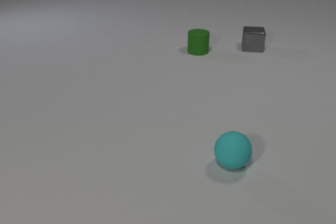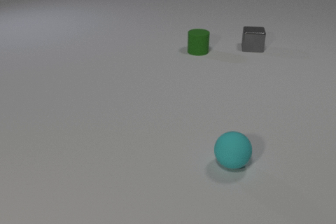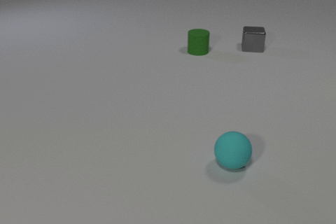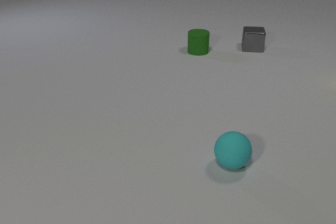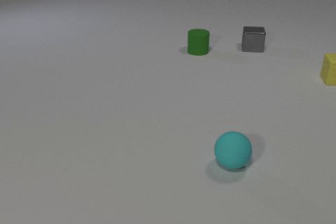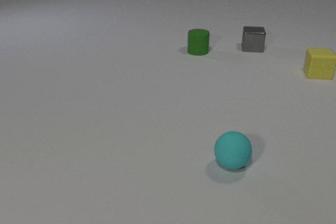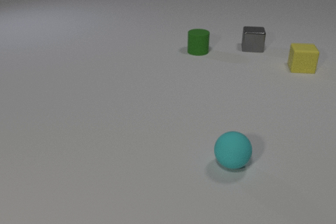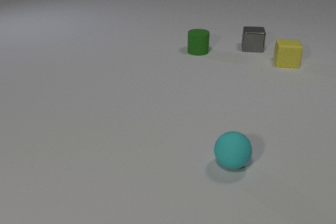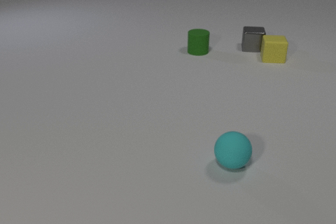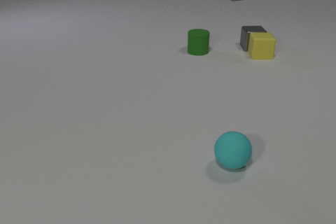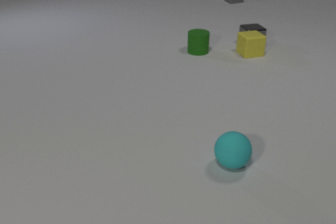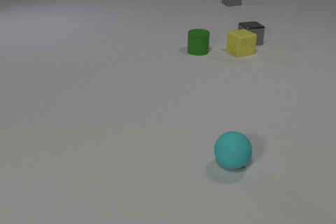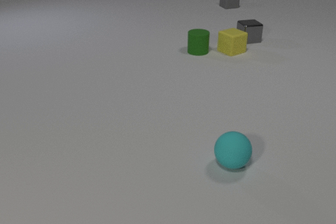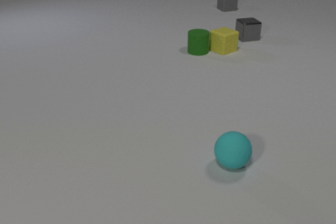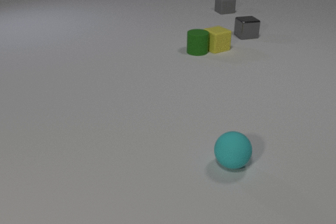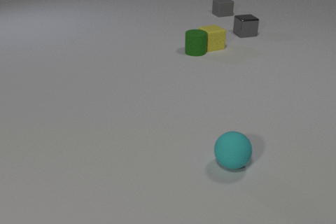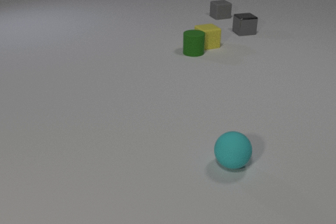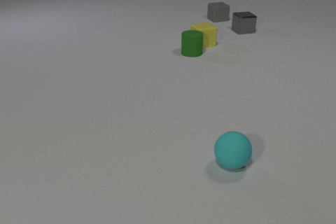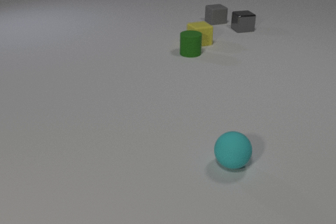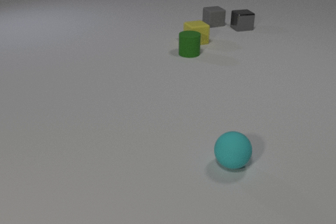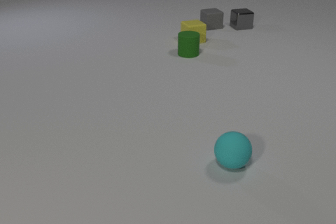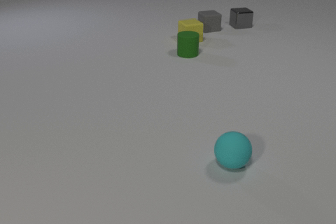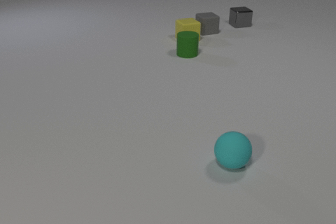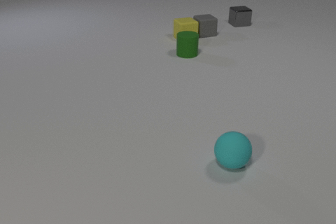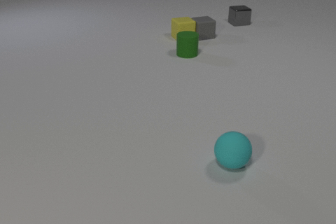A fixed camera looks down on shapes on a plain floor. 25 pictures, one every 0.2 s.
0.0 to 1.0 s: The yellow rubber cube comes in at the right edge, slides to the left and away from the camera.
1.0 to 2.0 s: The yellow rubber cube slides to the left and away from the camera, spins counterclockwise seen from above by about 15 degrees, its near face sliding to the right. The gray metal cube slides away from the camera, spins counterclockwise seen from above by about 15 degrees, its near face sliding to the right. The gray rubber cube comes in at the top edge, slides toward the camera. The yellow rubber cube and the gray metal cube collide.
2.0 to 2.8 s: The yellow rubber cube slides to the left. The gray metal cube slides away from the camera. The gray rubber cube slides toward the camera. The yellow rubber cube and the green rubber cylinder collide.
2.8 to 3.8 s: The yellow rubber cube slides to the left and away from the camera. The gray metal cube slides away from the camera. The green rubber cylinder slides to the left and toward the camera. The gray rubber cube slides toward the camera.
3.8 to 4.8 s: The yellow rubber cube slides to the left and away from the camera. The gray metal cube slides away from the camera. The gray rubber cube slides toward the camera. The yellow rubber cube and the gray rubber cube collide.
How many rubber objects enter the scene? 2.
What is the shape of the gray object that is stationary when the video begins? cube.
How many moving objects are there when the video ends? 3.
